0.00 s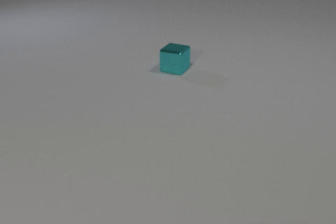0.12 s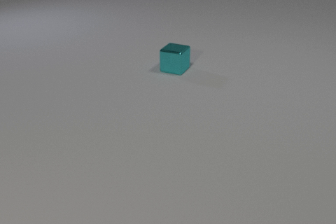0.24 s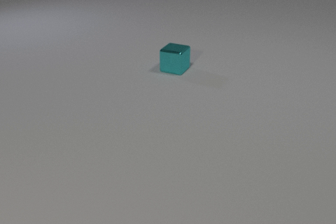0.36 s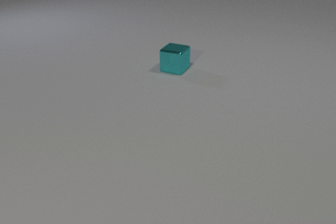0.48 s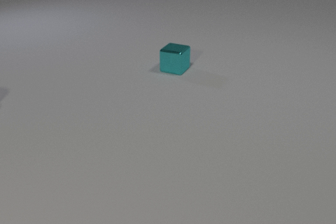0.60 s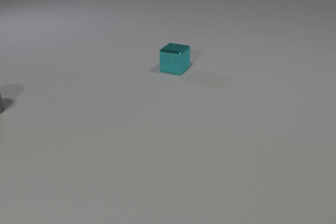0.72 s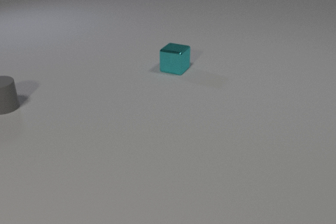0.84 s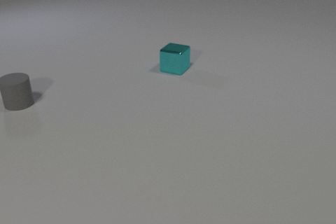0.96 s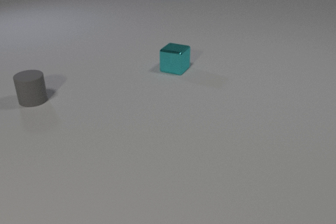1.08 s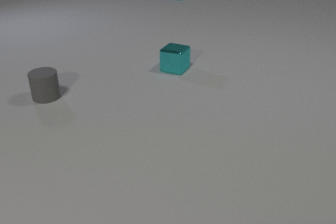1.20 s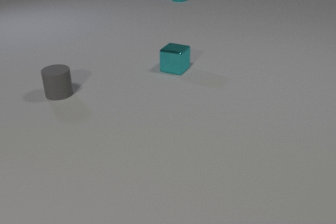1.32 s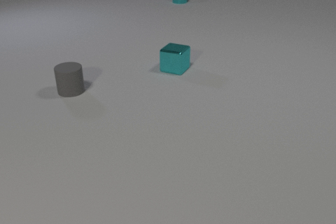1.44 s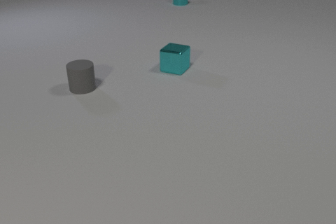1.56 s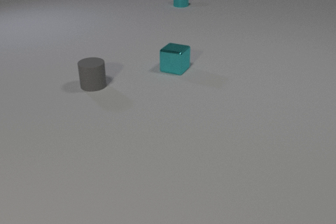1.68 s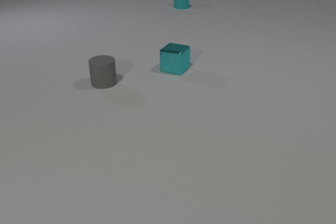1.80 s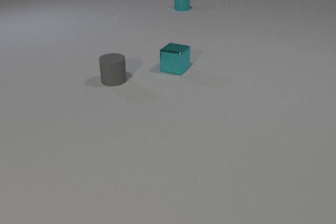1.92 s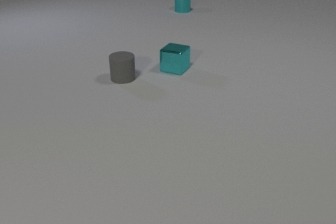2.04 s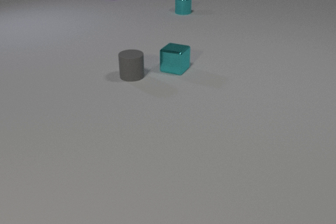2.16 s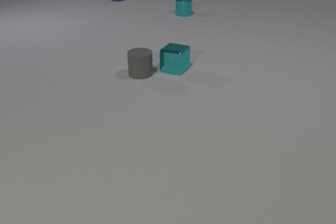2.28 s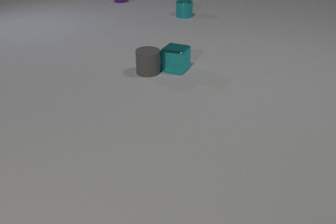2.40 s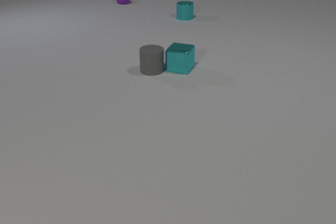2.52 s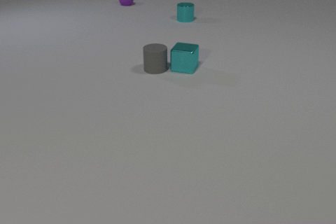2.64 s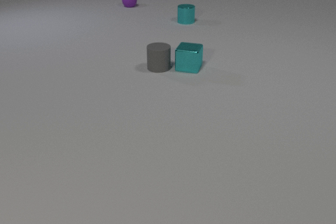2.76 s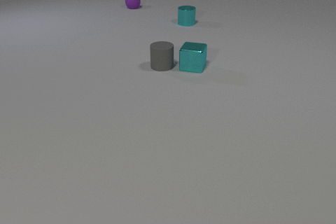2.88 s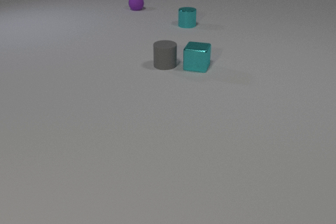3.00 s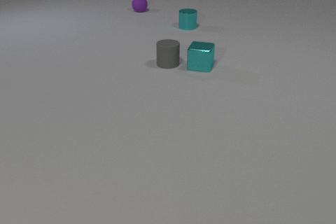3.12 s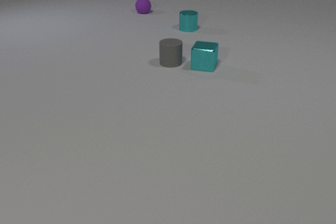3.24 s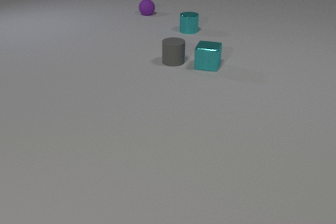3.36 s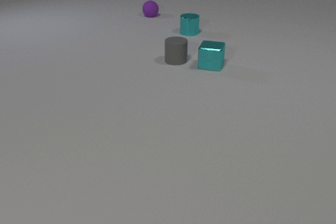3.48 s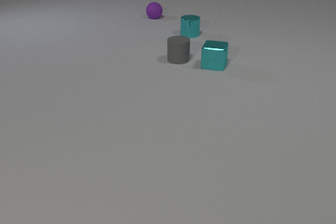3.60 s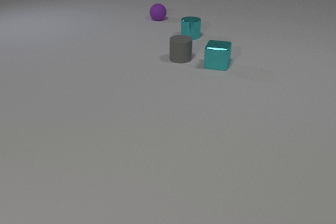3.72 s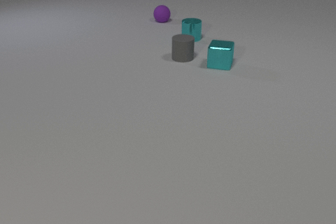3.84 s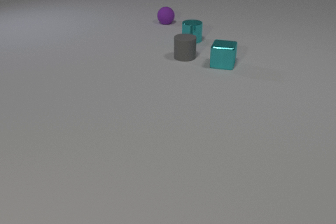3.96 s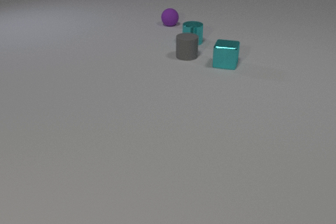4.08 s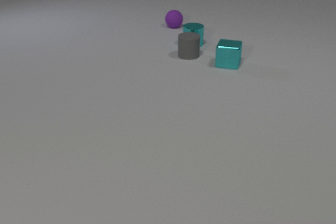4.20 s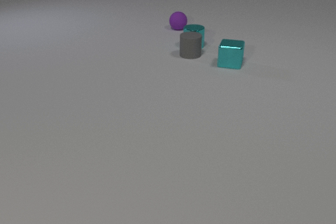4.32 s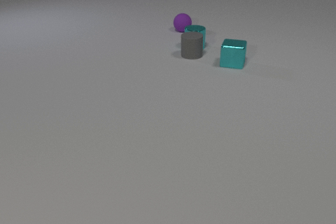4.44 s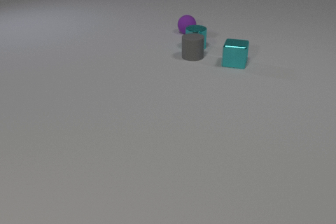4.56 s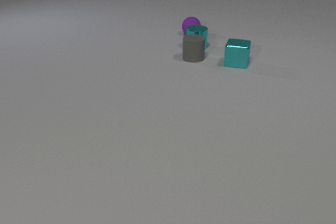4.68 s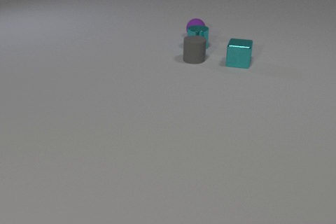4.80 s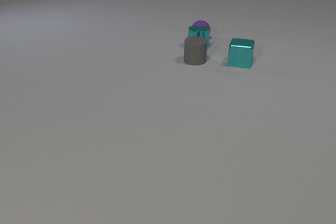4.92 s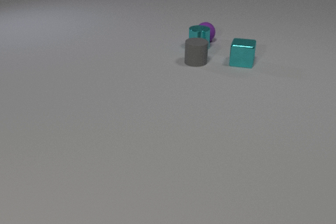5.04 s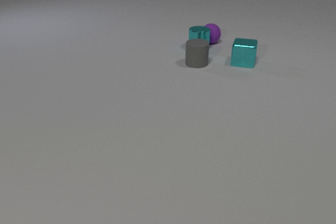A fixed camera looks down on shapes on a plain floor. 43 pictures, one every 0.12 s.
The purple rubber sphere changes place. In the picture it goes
toward the camera.
The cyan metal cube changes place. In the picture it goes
to the right.
0.00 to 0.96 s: The gray rubber cylinder comes in at the left edge, slides to the right. The cyan metal cylinder comes in at the top edge.
0.96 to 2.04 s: The gray rubber cylinder slides to the right. The cyan metal cylinder slides toward the camera. The purple rubber sphere comes in at the top edge.
2.04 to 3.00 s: The gray rubber cylinder slides to the right and away from the camera. The cyan metal cube slides to the right. The cyan metal cylinder slides toward the camera. The purple rubber sphere rolls toward the camera and to the right. The gray rubber cylinder and the cyan metal cube collide.
3.00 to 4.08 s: The gray rubber cylinder slides away from the camera and to the right. The cyan metal cube slides to the right. The cyan metal cylinder slides toward the camera. The purple rubber sphere rolls toward the camera and to the right.
4.08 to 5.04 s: The gray rubber cylinder slides toward the camera and to the right. The cyan metal cube slides to the right and away from the camera. The cyan metal cylinder slides toward the camera and to the right. The purple rubber sphere rolls toward the camera and to the right. The gray rubber cylinder and the cyan metal cylinder collide. The cyan metal cylinder and the purple rubber sphere collide.
What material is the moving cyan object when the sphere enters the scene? metal.
What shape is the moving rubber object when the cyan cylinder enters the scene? cylinder.
How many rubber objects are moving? 2.
